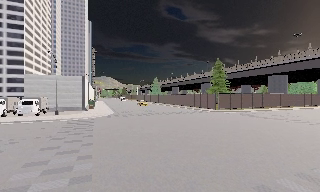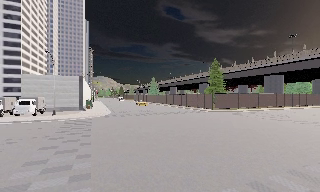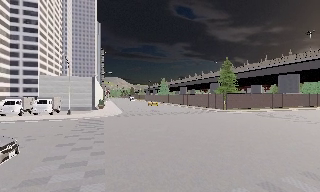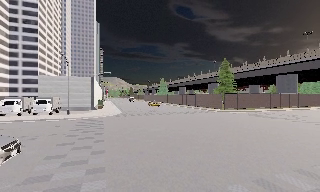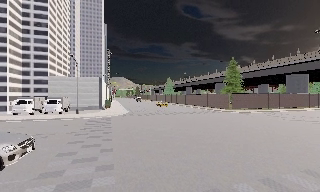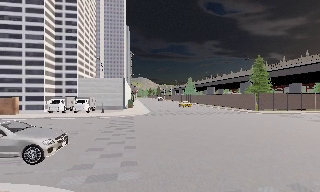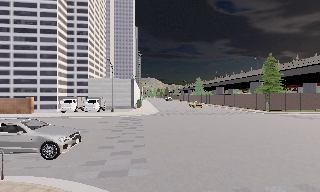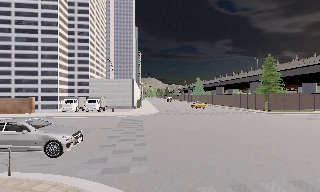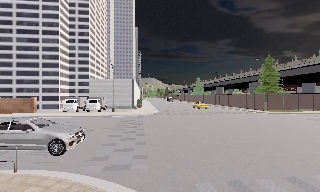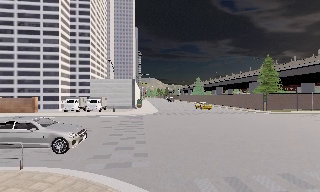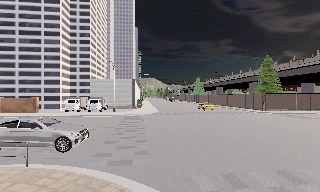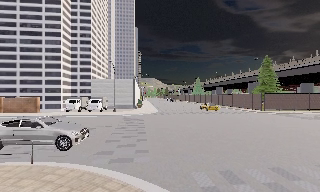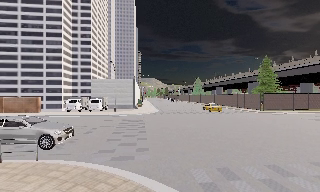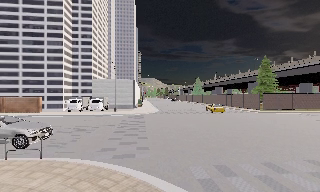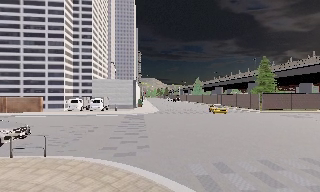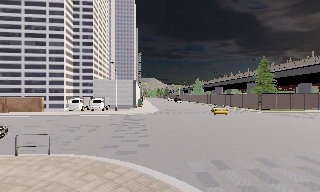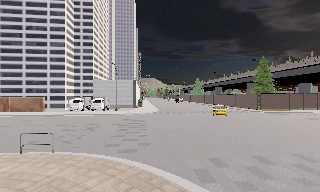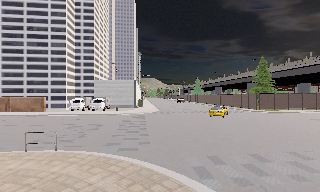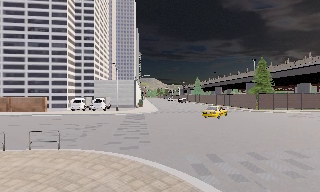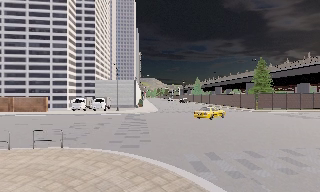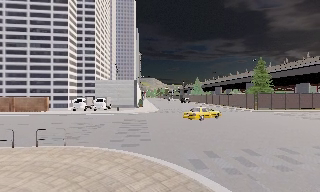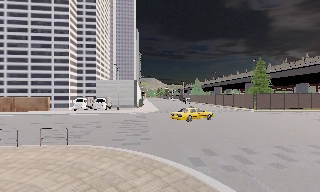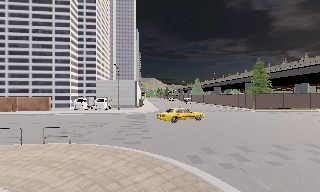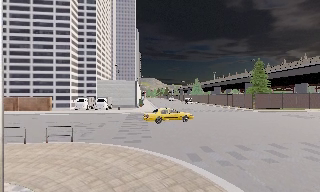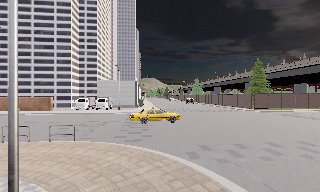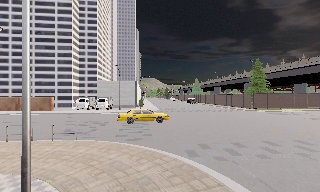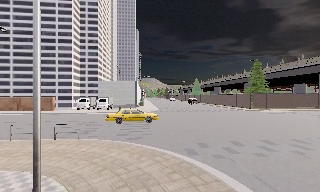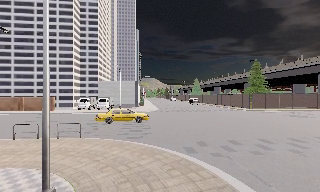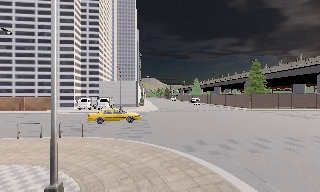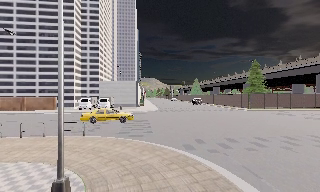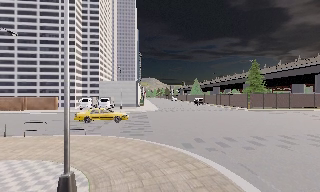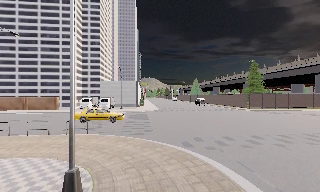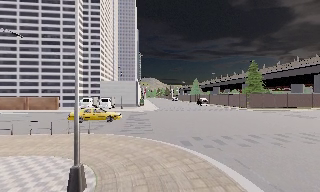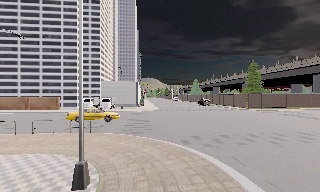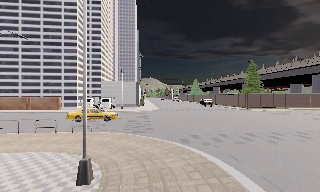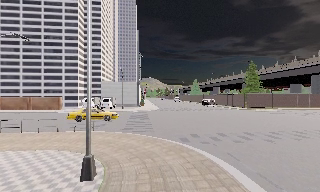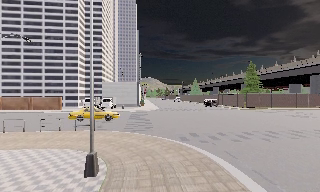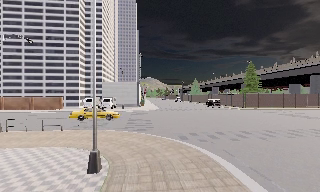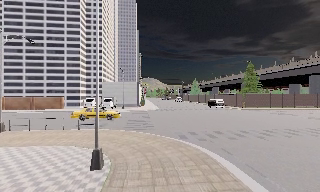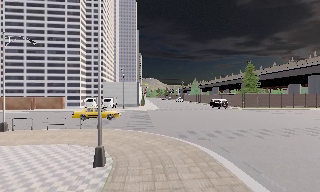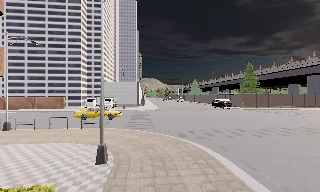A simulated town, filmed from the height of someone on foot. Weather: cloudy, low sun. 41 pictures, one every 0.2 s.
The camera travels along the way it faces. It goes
backward.
0.0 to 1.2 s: The camera pans to its left, which is counterclockwise from overhead, by about 15 degrees. It travels backward, about 1 m, so what stands in front gets smaller.
1.2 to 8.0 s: The camera travels backward, about 8 m, so what stands in front gets smaller.
The film runs backward here.
